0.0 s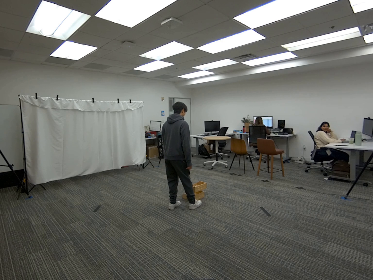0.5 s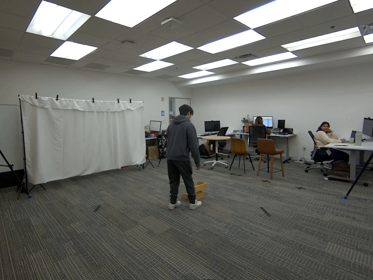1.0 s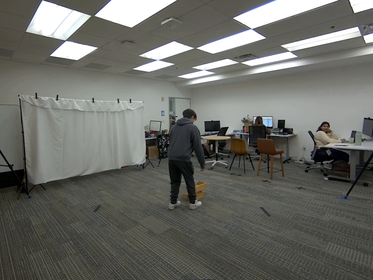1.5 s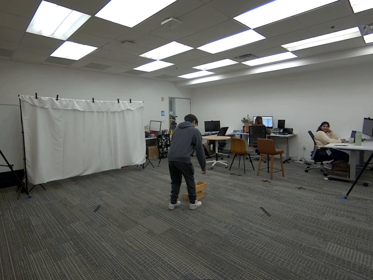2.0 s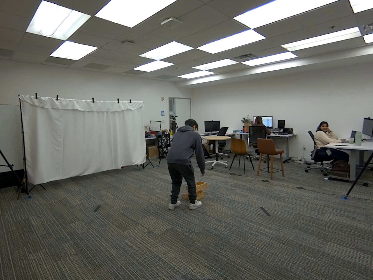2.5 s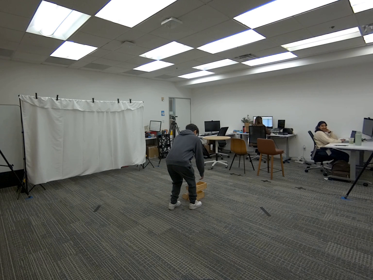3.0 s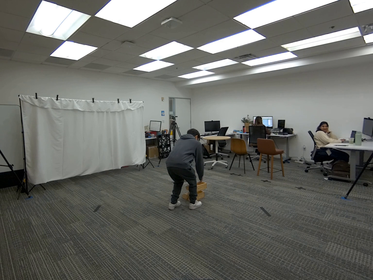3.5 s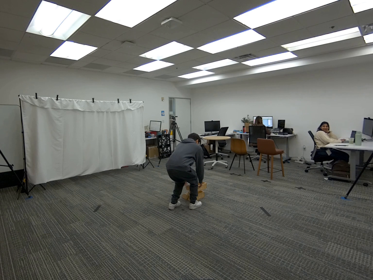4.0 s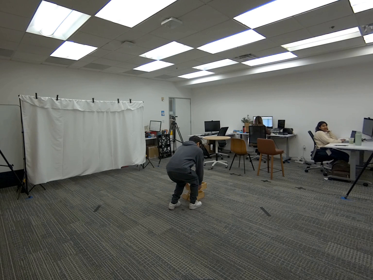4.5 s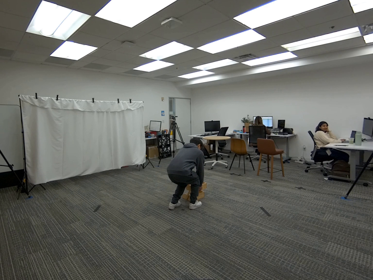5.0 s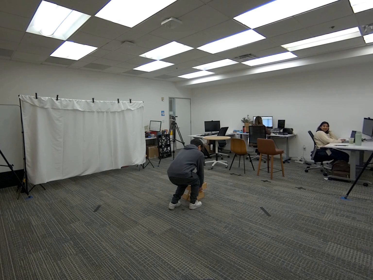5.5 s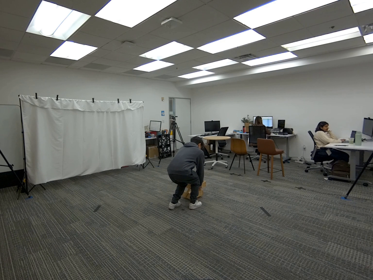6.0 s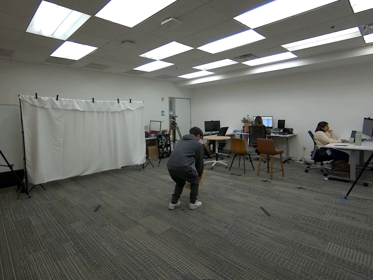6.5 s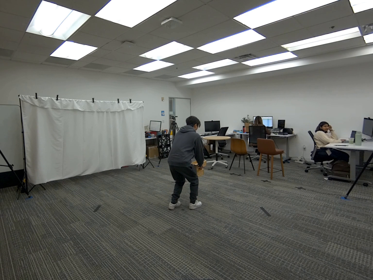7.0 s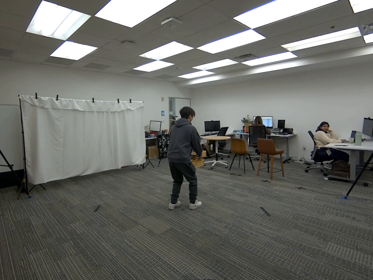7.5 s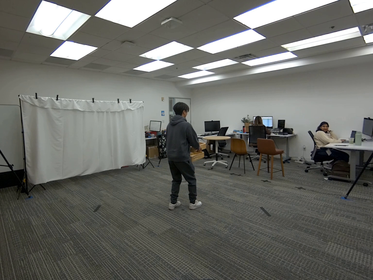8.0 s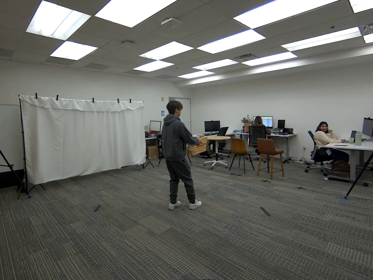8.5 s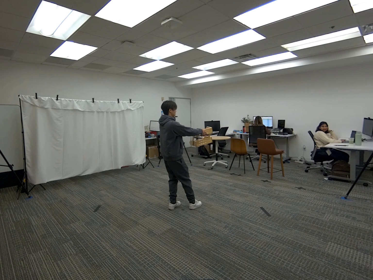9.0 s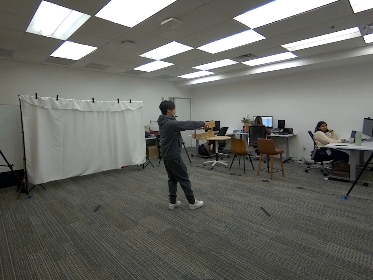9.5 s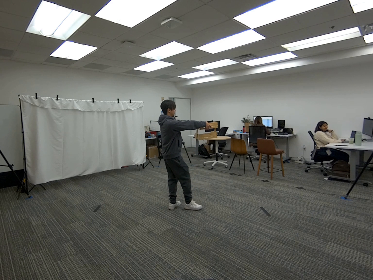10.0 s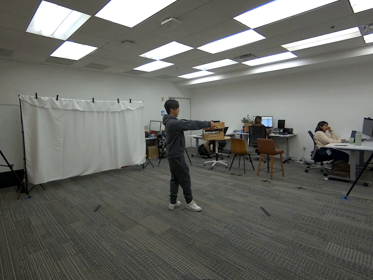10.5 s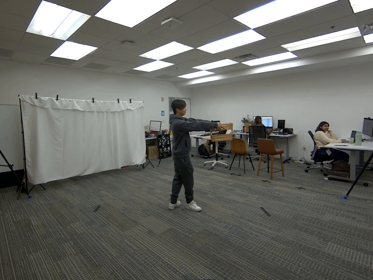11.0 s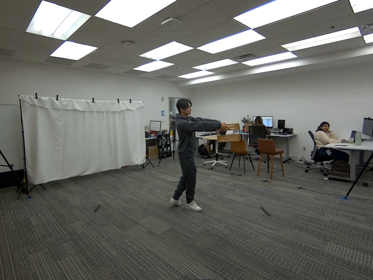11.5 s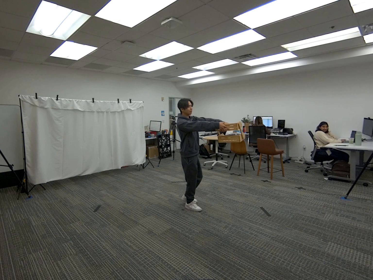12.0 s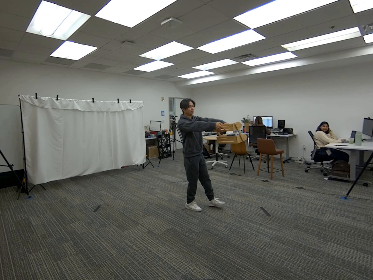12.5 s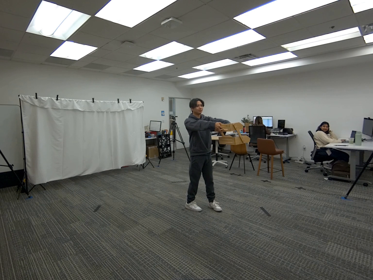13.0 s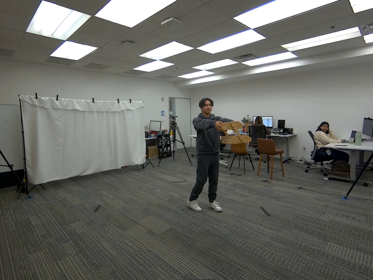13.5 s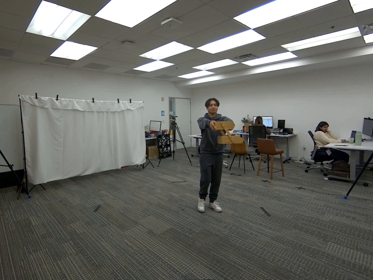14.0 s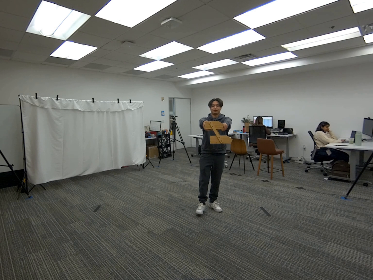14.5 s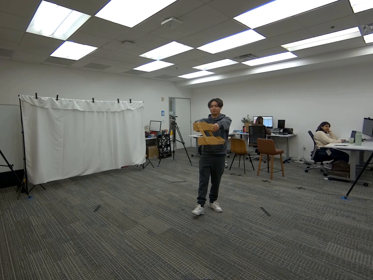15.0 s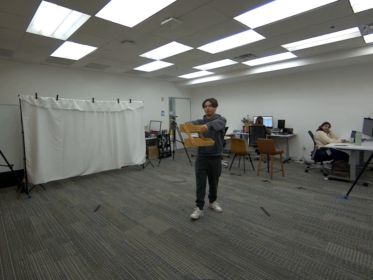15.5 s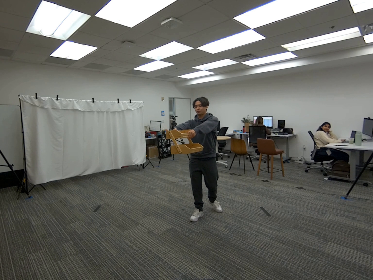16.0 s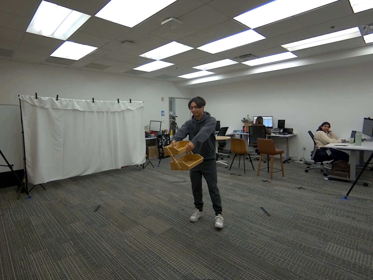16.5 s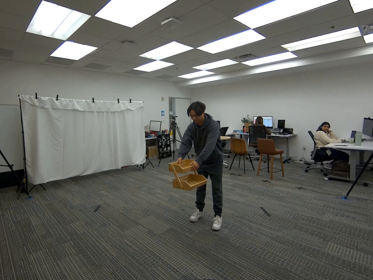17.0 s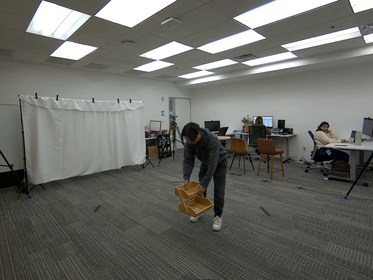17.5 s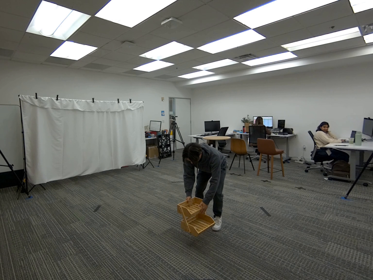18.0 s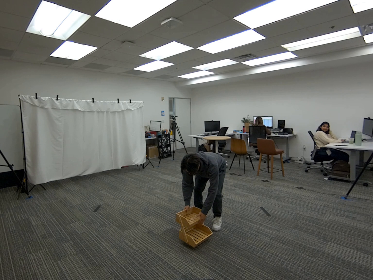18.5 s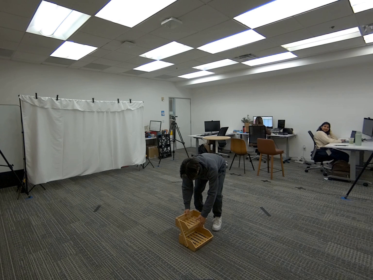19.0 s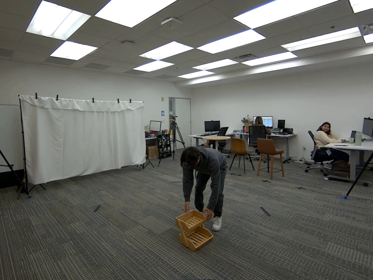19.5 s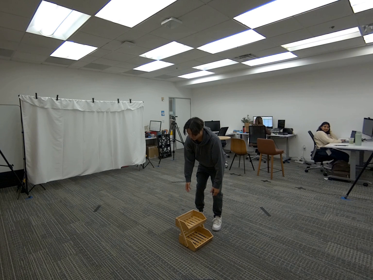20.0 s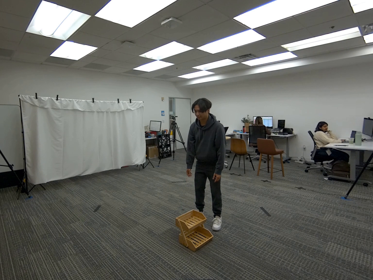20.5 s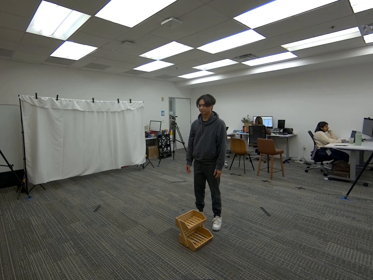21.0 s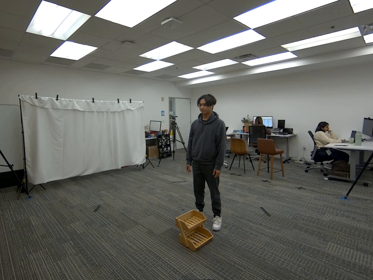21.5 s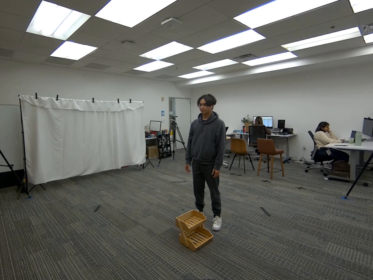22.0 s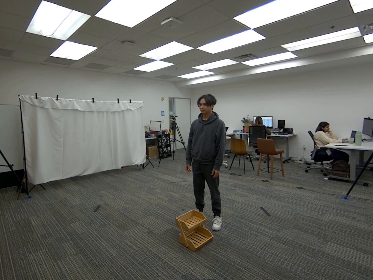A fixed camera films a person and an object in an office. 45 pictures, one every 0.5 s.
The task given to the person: Walk over to the wooden crate. Pick up the wooden crate with both hands. Keeping the crate in front of you with your elbows extended, walk around the bounding area until the end of sequence.
